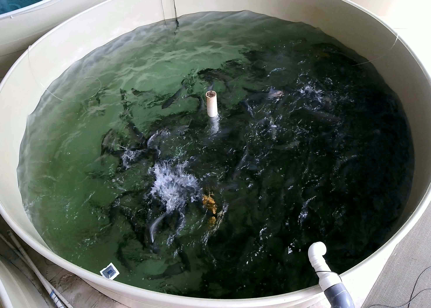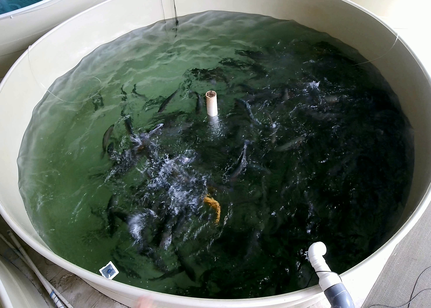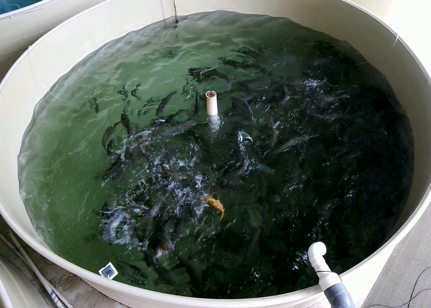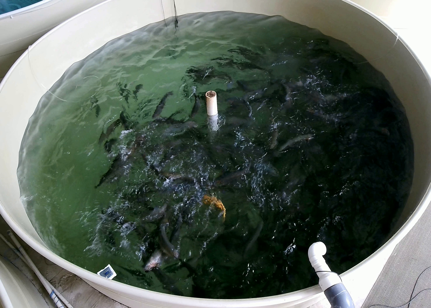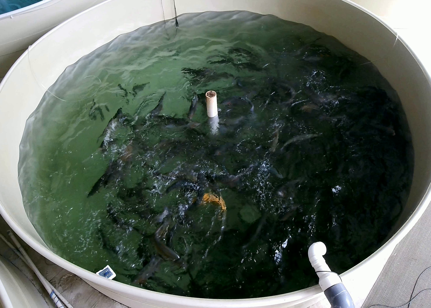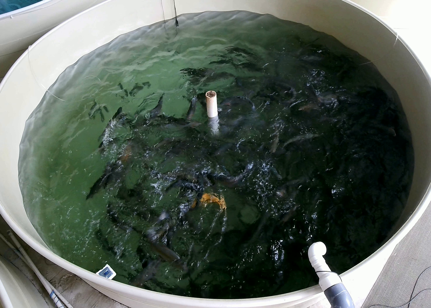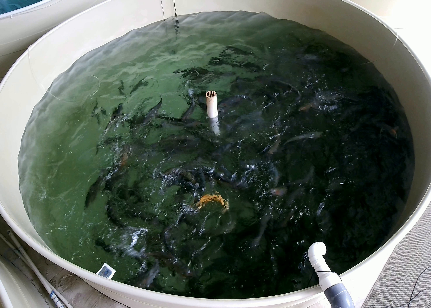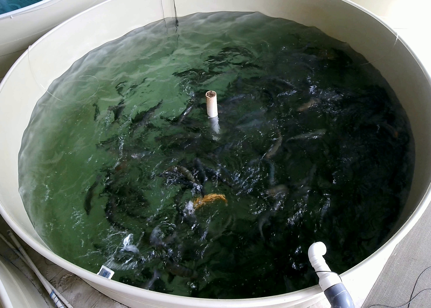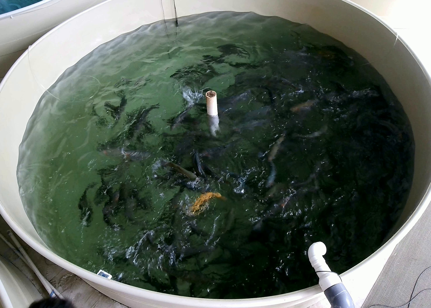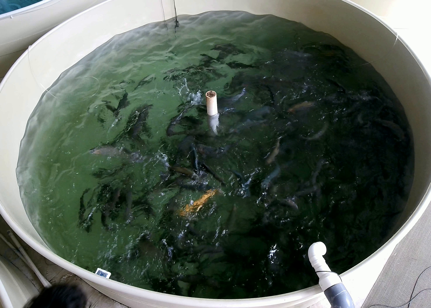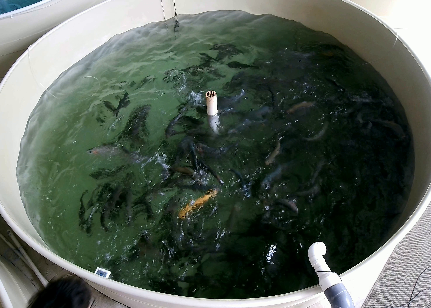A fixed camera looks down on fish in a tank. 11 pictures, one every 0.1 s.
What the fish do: Strong feeding.
